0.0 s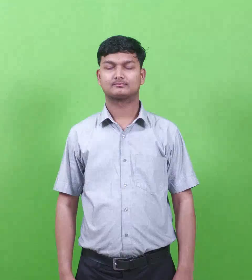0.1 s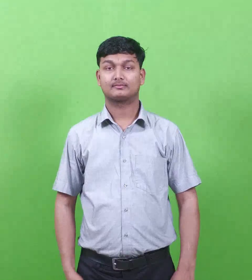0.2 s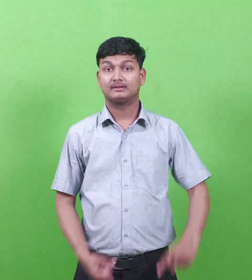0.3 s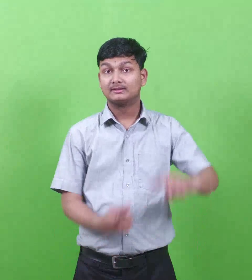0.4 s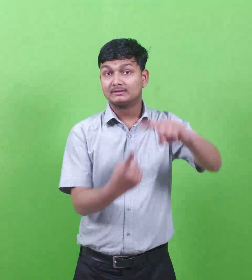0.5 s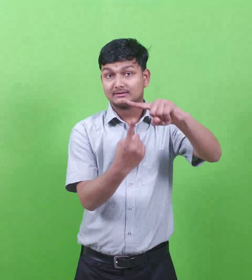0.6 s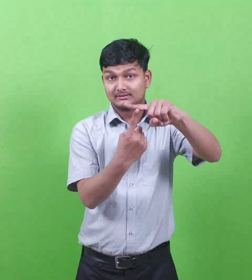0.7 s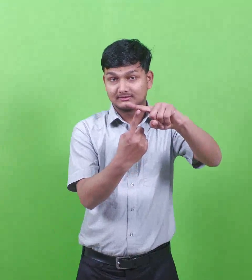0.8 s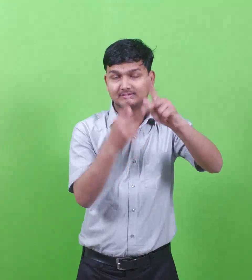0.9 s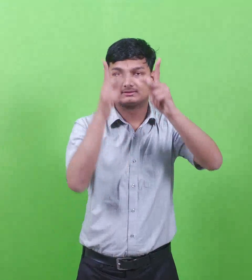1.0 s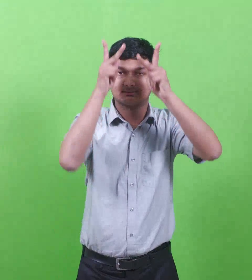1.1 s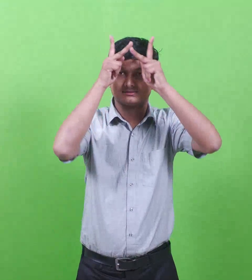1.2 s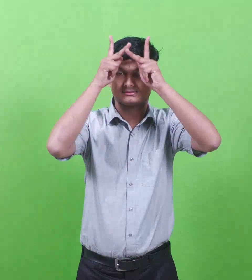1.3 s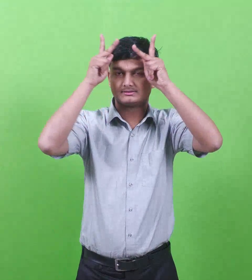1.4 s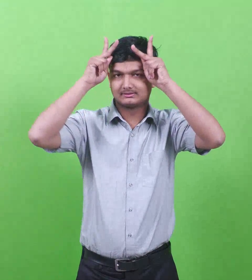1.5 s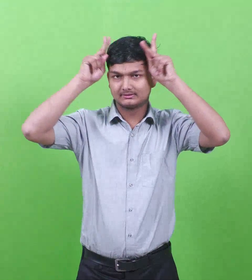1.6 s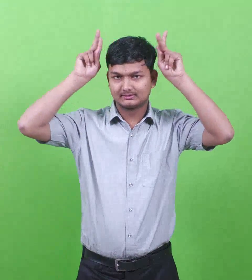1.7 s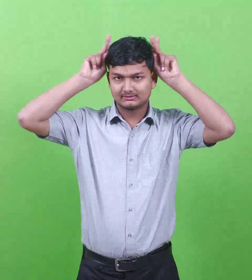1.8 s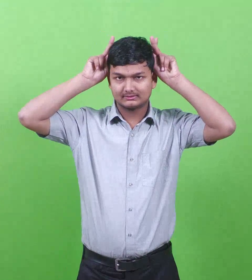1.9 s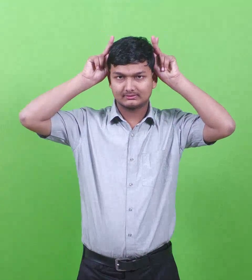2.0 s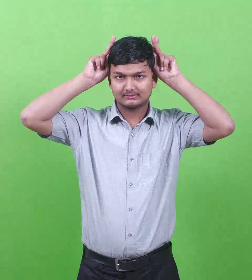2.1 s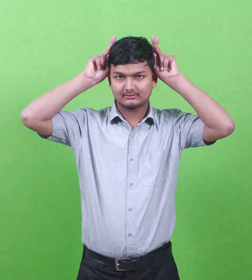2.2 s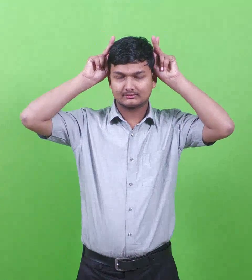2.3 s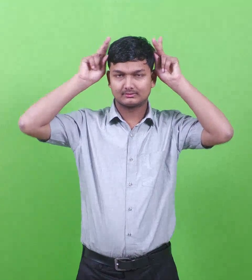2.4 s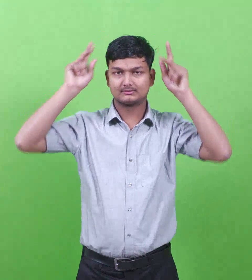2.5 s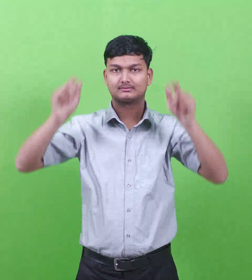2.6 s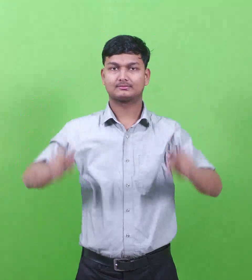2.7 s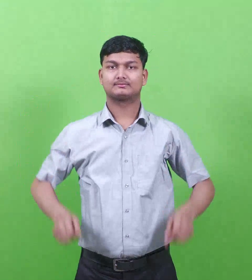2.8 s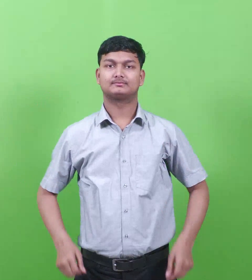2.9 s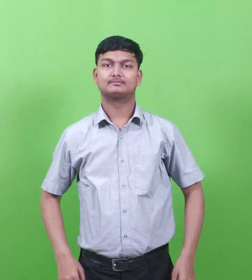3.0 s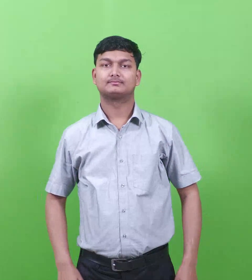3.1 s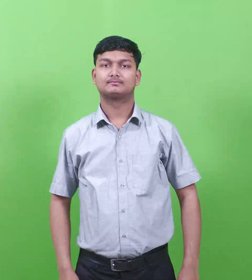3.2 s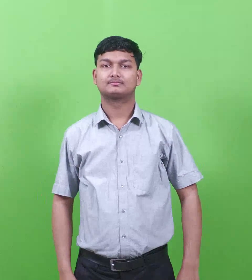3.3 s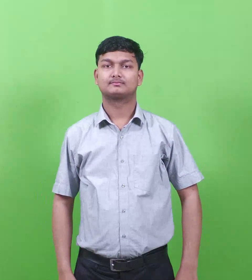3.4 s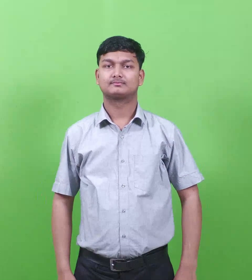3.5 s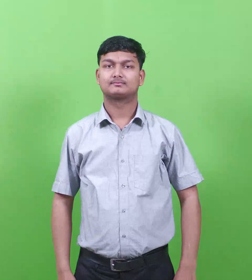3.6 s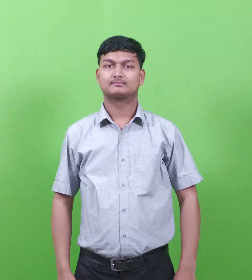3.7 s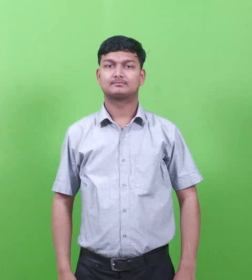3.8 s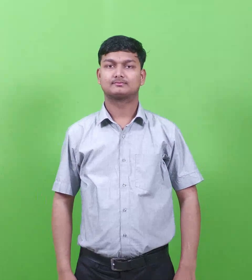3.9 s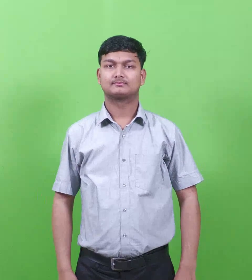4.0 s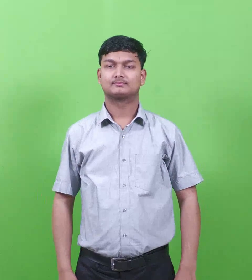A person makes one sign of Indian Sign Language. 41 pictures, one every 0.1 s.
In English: tiberius
